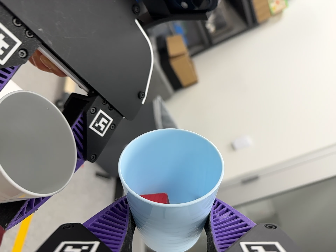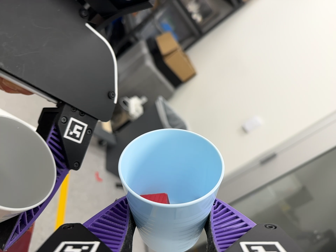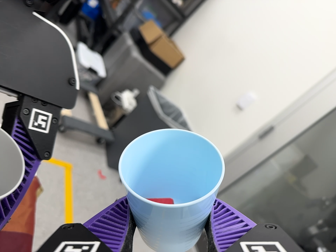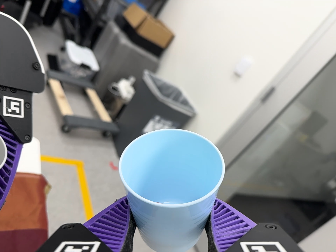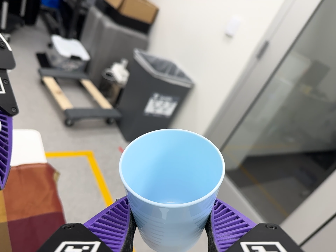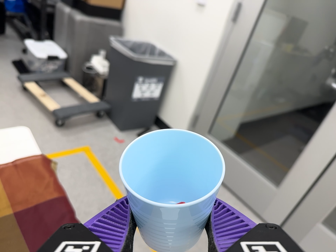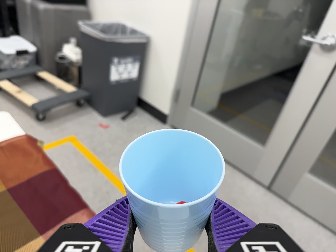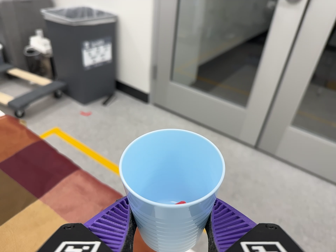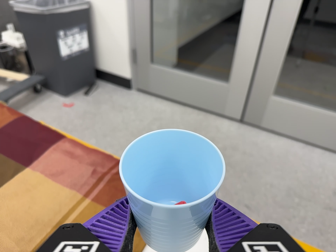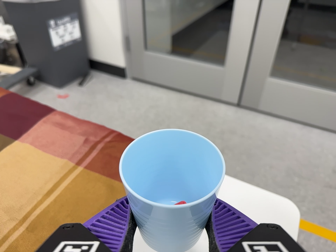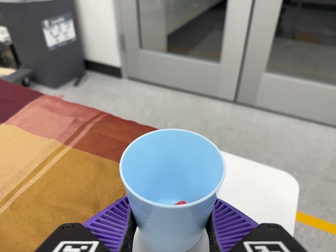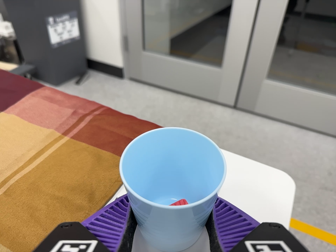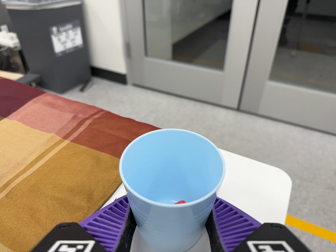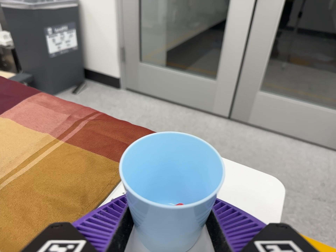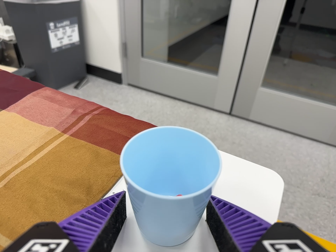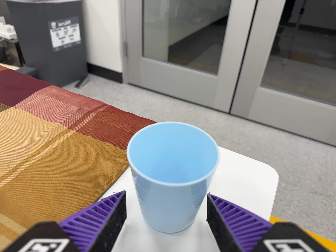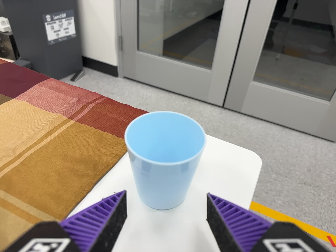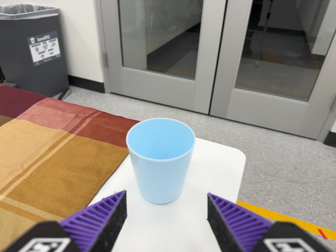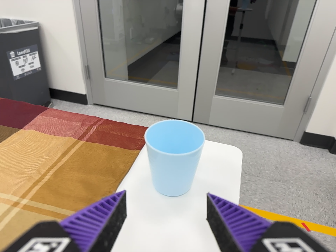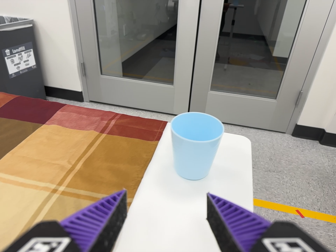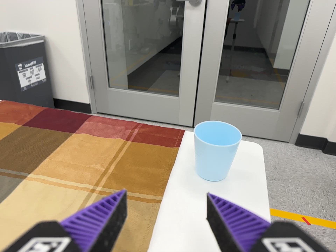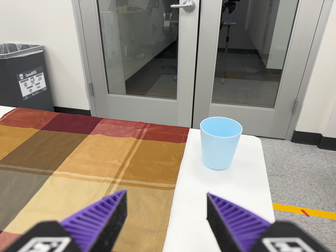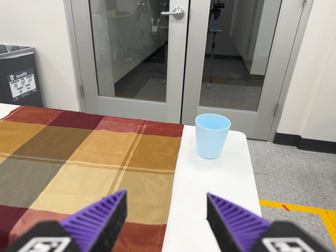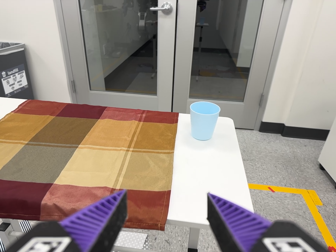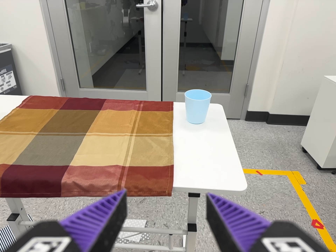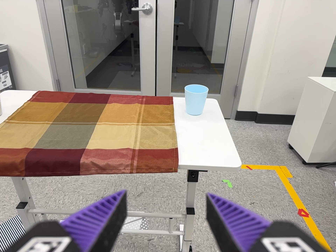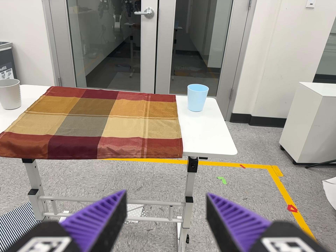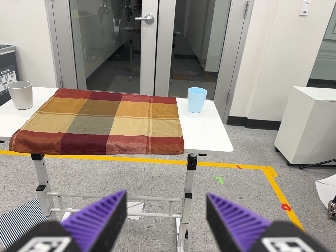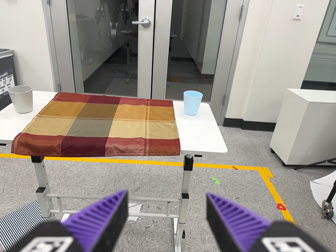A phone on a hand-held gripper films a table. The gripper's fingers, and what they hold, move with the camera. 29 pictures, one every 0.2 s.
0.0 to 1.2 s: The camera travels toward the bottom of its view and to its right, about 22 cm, so close, fixed things drift upward. Its aim tips toward the bottom of its view by about 15 degrees, and the scene shifts upward. It rolls about its line of sight by about 60 degrees, and the scene rotates counterclockwise.
1.2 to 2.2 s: The camera travels toward the bottom of its view, about 22 cm, so close, fixed things drift upward. It rolls about its line of sight by about 15 degrees, and the scene rotates counterclockwise.
2.2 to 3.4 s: The camera travels backward, about 10 cm, so what stands in front gets smaller.
3.4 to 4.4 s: The camera pans to its right by about 10 degrees. It travels backward and to its left, about 30 cm, so what stands in front gets smaller.
4.4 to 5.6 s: The camera pans to its right by about 10 degrees. It travels backward, about 40 cm, so what stands in front gets smaller.
The film runs backward here.
